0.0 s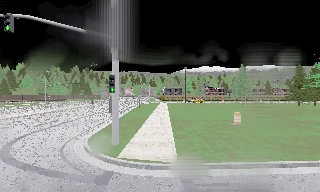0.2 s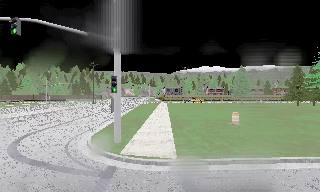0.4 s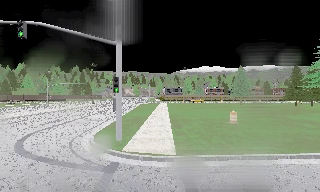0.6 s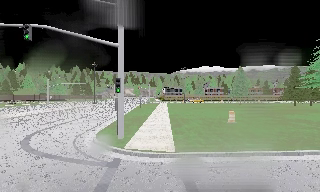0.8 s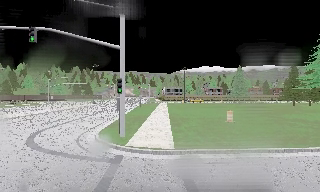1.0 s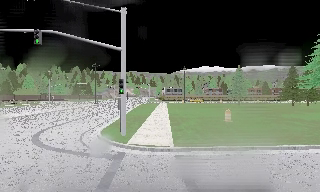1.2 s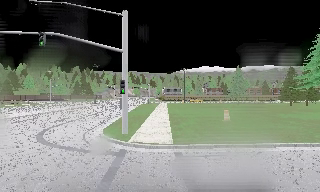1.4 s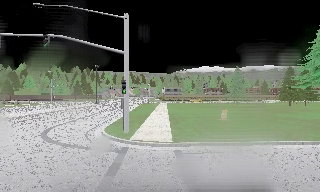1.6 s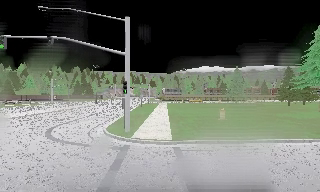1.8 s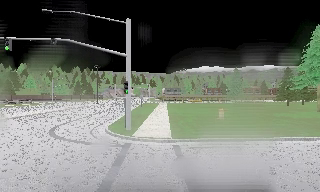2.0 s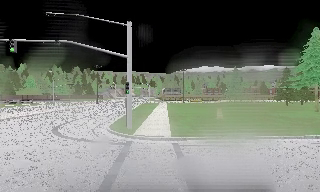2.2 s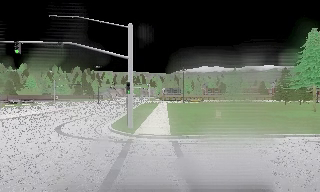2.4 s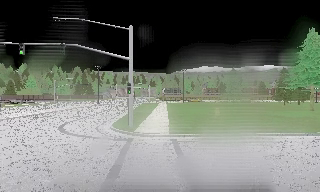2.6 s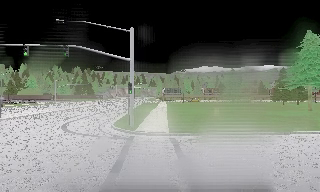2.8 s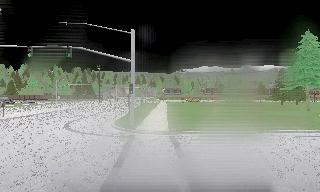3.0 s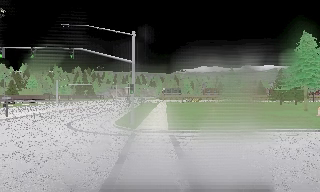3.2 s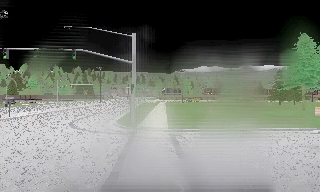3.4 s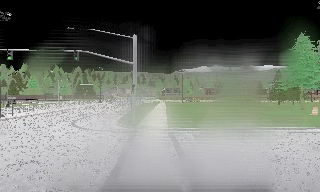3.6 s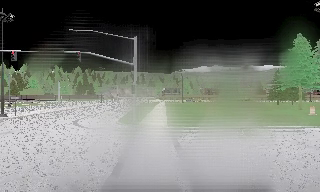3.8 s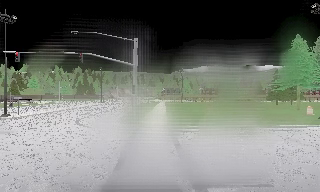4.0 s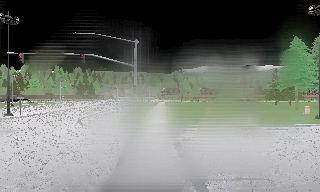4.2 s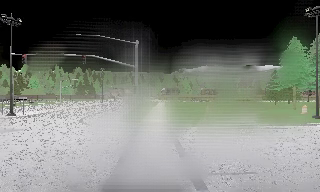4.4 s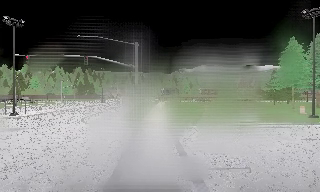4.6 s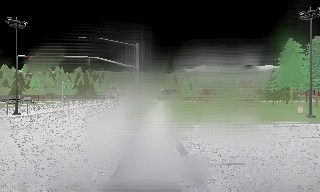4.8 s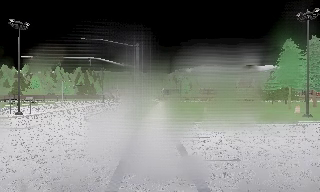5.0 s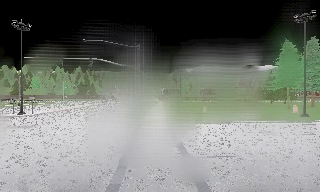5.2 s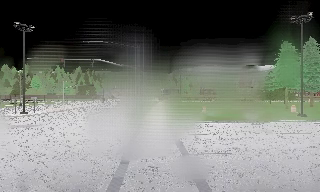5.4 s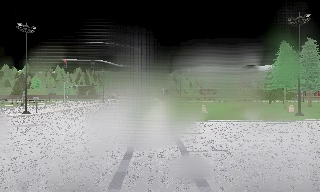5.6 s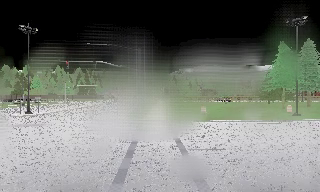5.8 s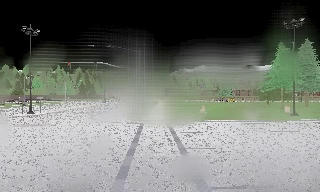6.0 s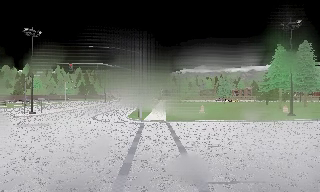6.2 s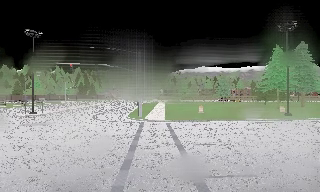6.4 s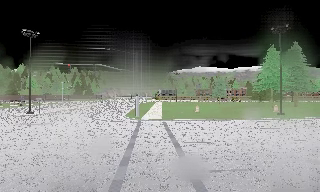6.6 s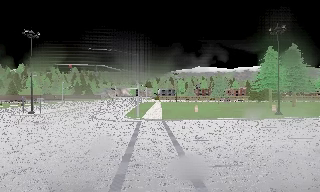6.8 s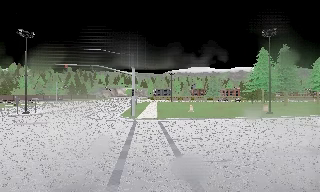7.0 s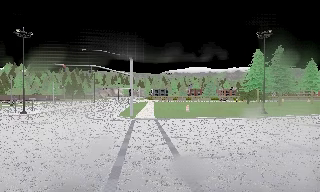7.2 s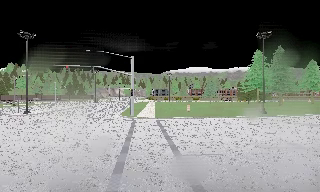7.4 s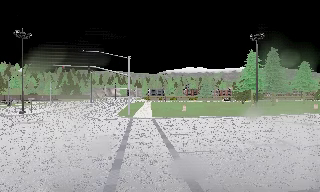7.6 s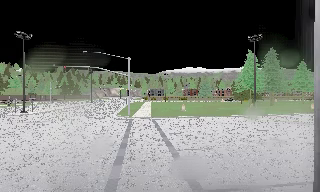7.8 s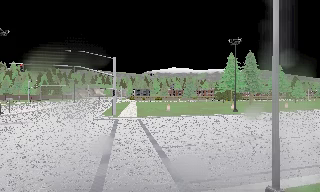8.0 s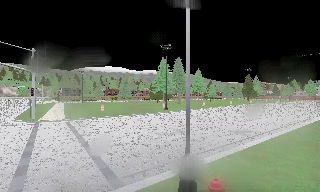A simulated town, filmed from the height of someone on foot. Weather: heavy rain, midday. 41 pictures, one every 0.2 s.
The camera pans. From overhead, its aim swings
clockwise.
The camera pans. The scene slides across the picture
to the left.
0.0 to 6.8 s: The camera travels backward, about 12 m, so what stands in front gets smaller.
6.8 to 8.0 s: The scene slides to the left, as the camera pans about 30 degrees to its right. It travels backward, about 2 m, so what stands in front gets smaller.
The film runs backward here.
